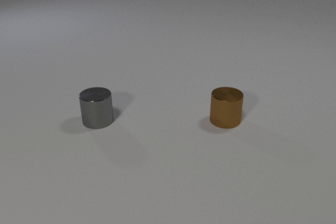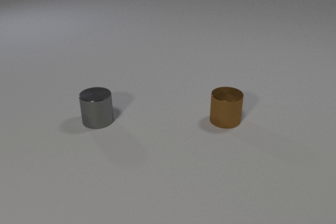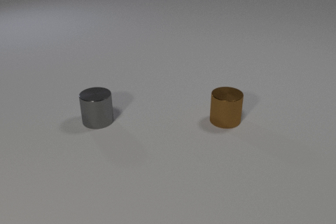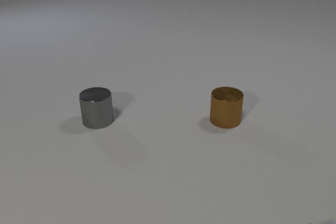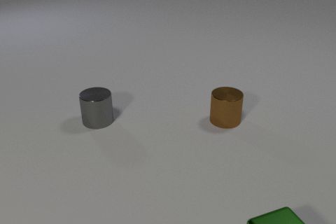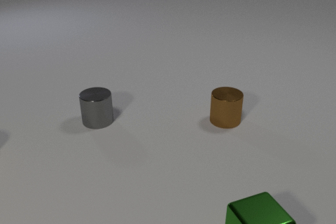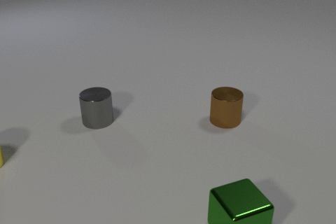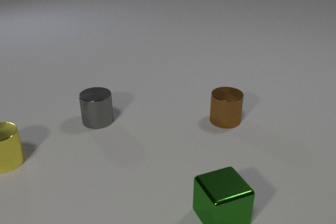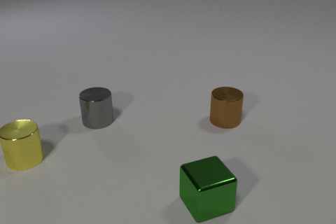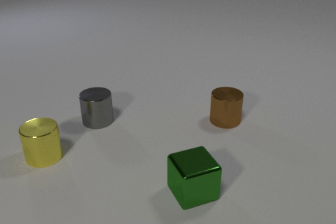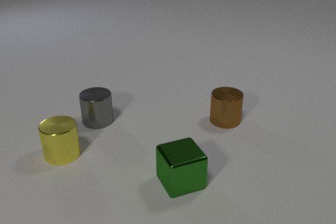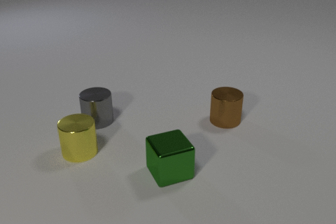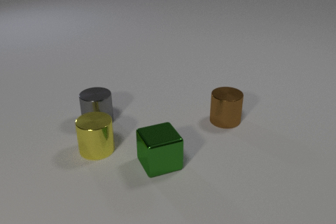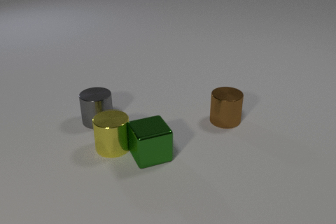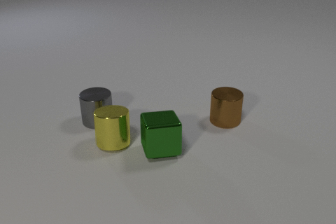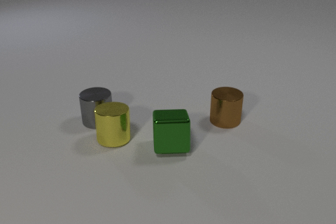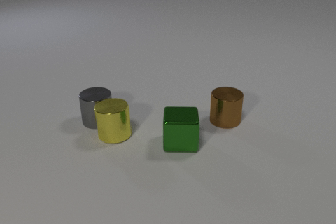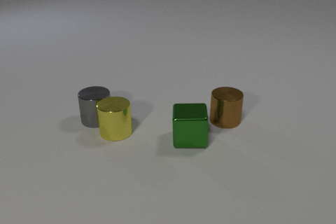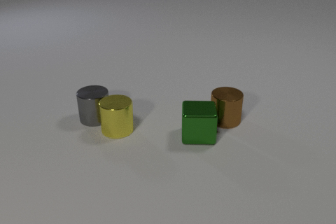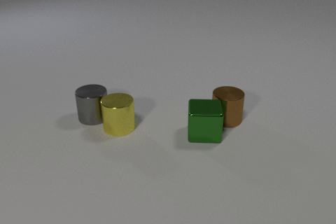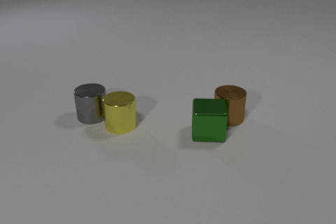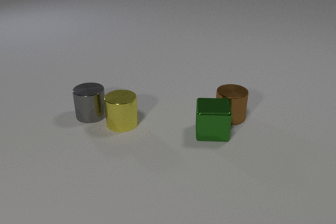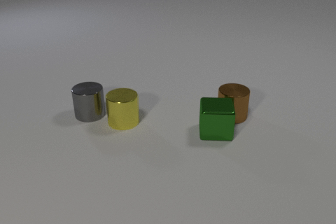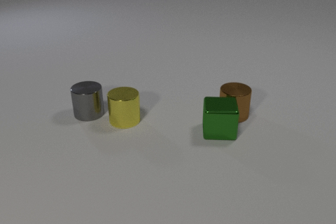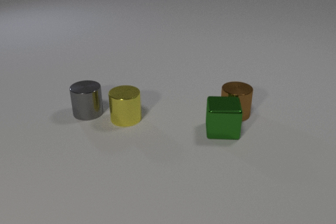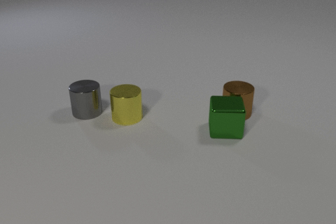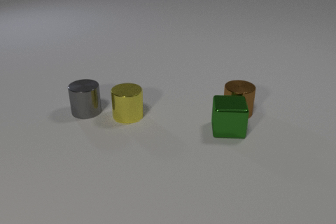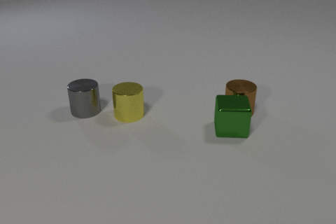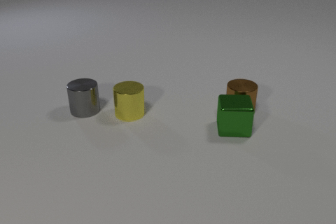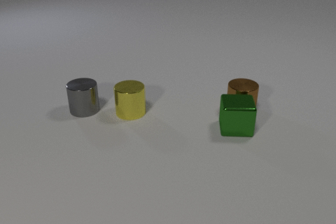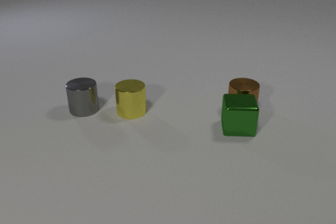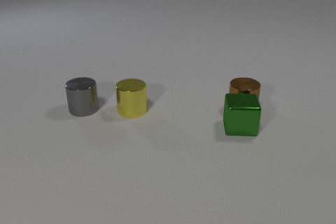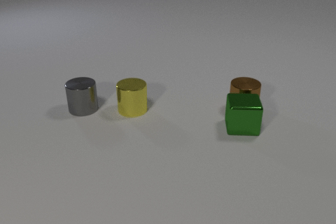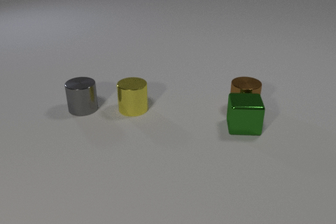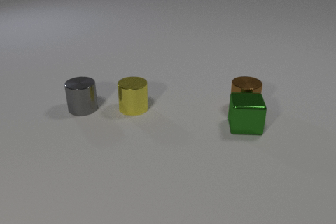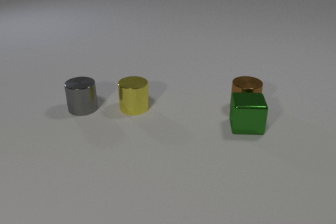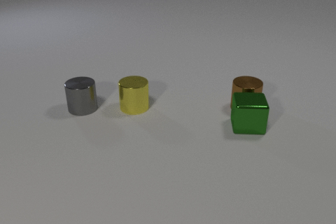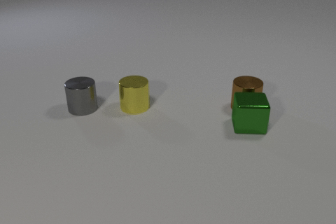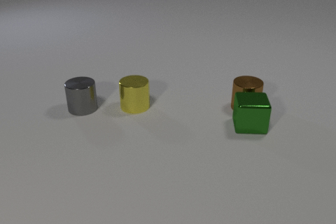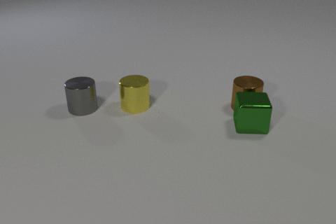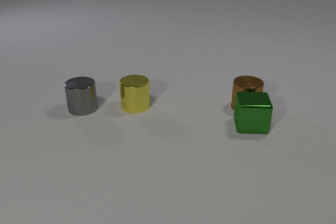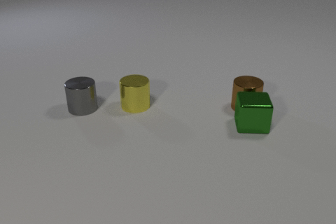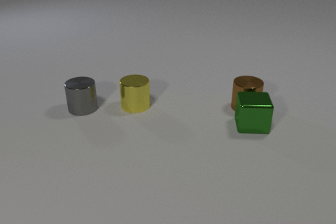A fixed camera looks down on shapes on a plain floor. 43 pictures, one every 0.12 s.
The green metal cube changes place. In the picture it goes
away from the camera.
The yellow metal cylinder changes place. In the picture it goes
to the right.
0.00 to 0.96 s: The green metal cube comes in at the bottom edge, slides to the left and away from the camera. The yellow metal cylinder comes in at the left edge, slides to the right.
0.96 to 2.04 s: The green metal cube slides away from the camera, spins so that its near face slides to the left, clockwise seen from above. The yellow metal cylinder slides to the right. The green metal cube and the yellow metal cylinder collide. The yellow metal cylinder and the gray metal cylinder collide.
2.04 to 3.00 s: The green metal cube slides to the right and away from the camera. The yellow metal cylinder slides away from the camera and to the right. The brown metal cylinder slides away from the camera and to the right. The gray metal cylinder slides away from the camera and to the left. The green metal cube and the brown metal cylinder collide.
3.00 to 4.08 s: The green metal cube slides to the right and away from the camera. The yellow metal cylinder slides away from the camera. The brown metal cylinder slides away from the camera and to the right. The gray metal cylinder slides away from the camera.
4.08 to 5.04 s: The green metal cube slides to the right.
What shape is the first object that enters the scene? cube.
Are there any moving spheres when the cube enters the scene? no.
How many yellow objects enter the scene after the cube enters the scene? 1.
